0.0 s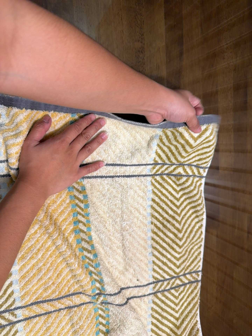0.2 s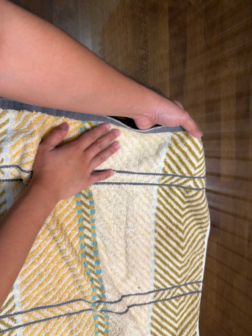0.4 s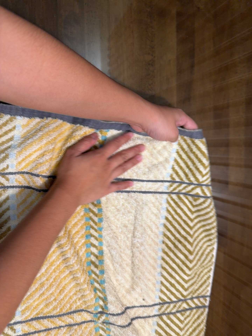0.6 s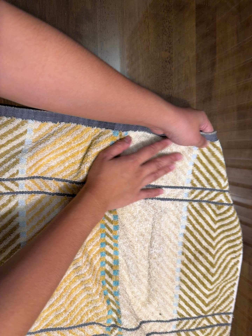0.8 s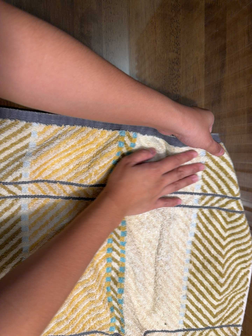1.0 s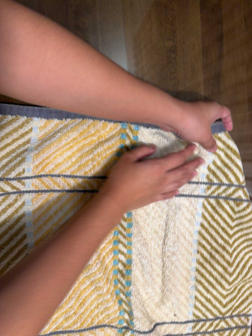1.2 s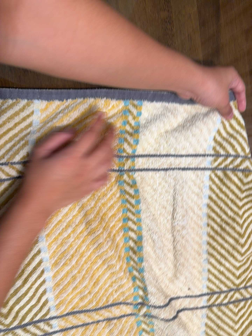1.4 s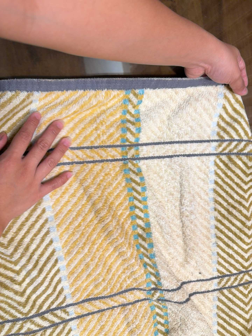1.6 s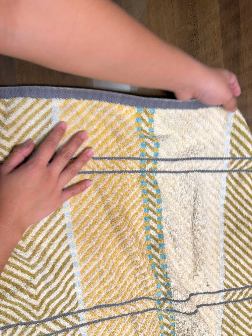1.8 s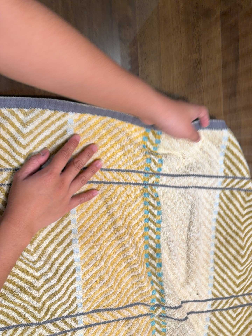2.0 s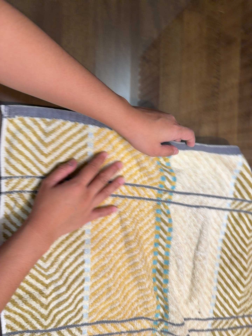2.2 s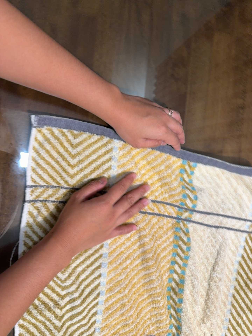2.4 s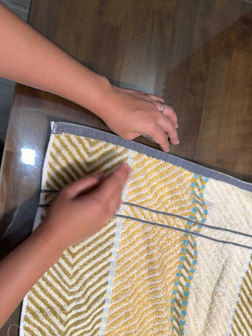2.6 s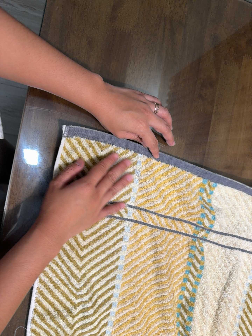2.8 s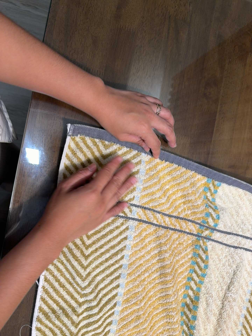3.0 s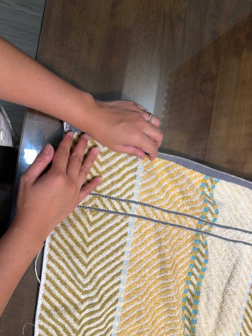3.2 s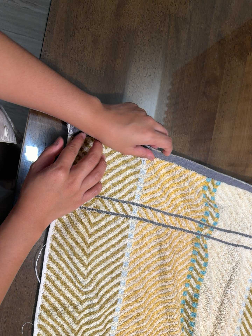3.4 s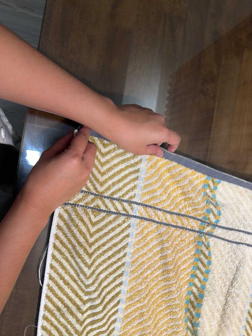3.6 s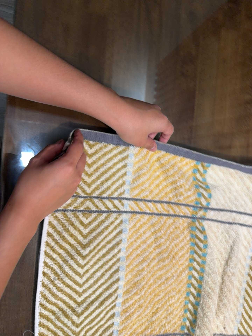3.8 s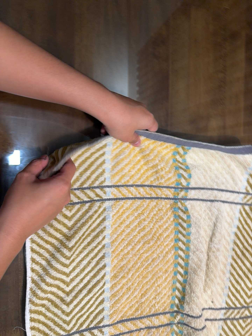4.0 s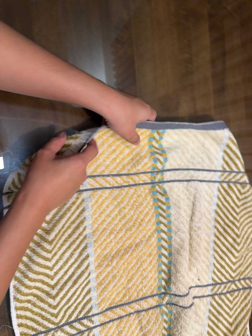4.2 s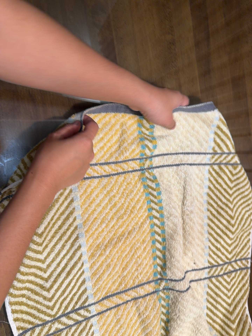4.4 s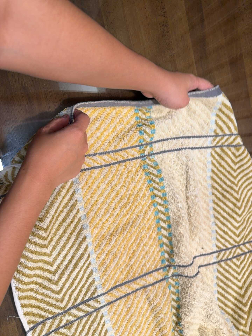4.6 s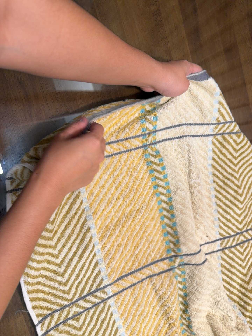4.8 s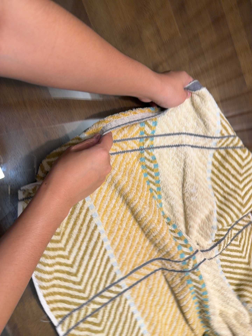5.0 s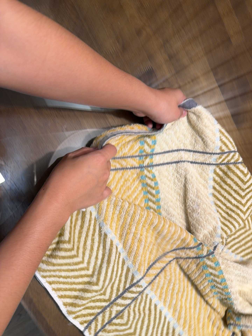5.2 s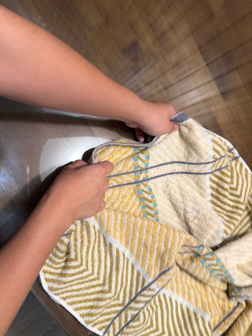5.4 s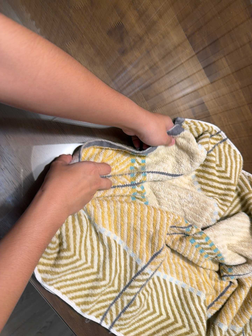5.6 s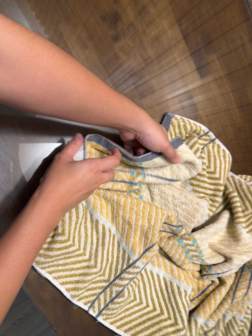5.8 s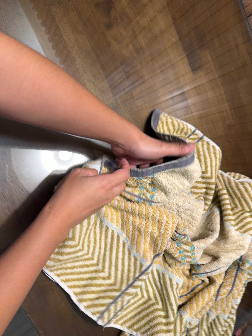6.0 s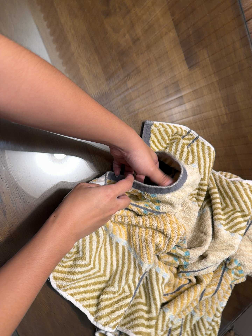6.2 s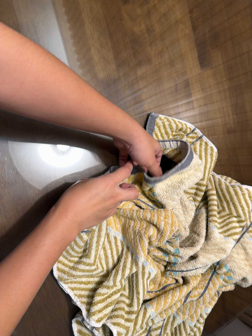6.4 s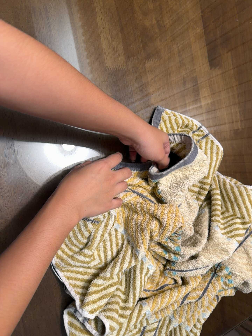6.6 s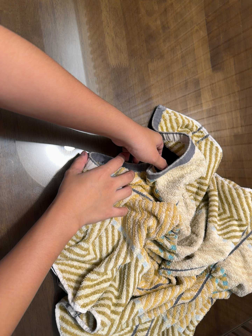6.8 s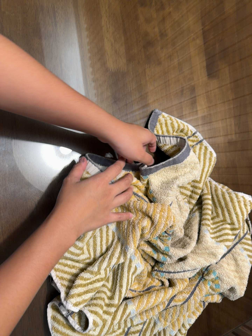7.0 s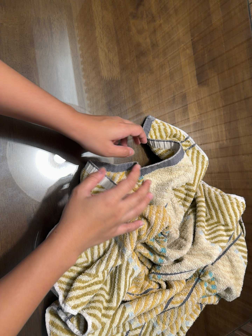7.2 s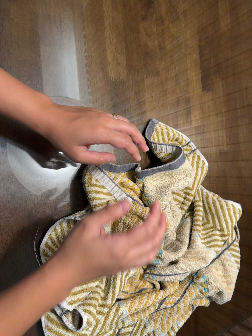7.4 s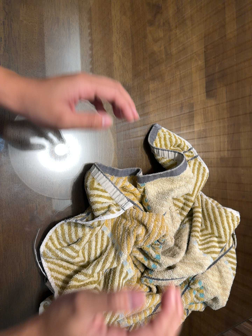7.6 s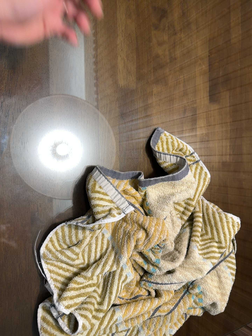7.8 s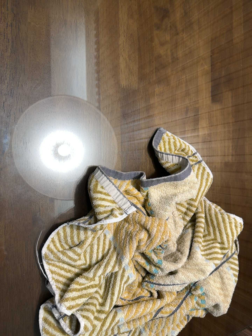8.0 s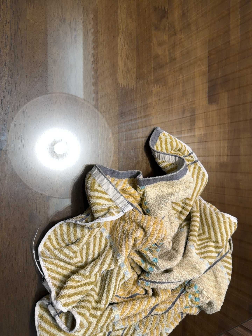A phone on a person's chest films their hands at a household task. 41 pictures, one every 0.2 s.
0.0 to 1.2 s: The scene slides to the right, as the camera pans about 10 degrees to its left. It travels forward, about 6 cm, so what stands in front looms larger.
1.2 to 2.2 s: The camera travels to its left and backward, about 16 cm, so close, fixed things drift to the right. It rolls about its line of sight by about 15 degrees, and the scene rotates clockwise.
2.2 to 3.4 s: The camera shifts only a little, or ends up much as it began.
3.4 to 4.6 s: The camera travels to its right and toward the bottom of its view, about 10 cm, so close, fixed things drift to the left. It rolls about its line of sight by about 25 degrees, and the scene rotates counterclockwise.
4.6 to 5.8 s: The camera travels toward the bottom of its view, about 22 cm, so close, fixed things drift upward. It rolls about its line of sight by about 10 degrees, and the scene rotates counterclockwise.
5.8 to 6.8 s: The camera travels toward the bottom of its view, about 14 cm. Its aim tips toward the top of its view by about 10 degrees. It rolls about its line of sight by about 20 degrees, and the scene rotates clockwise.
6.8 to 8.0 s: The camera shifts only a little, or ends up much as it began.
The film runs backward here.
